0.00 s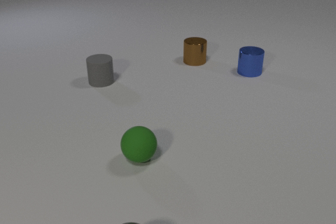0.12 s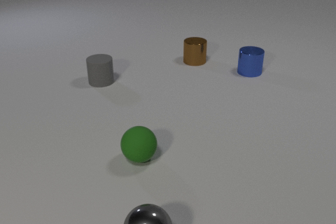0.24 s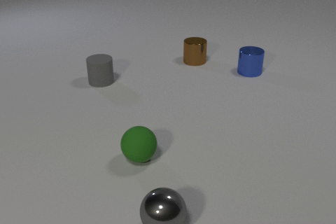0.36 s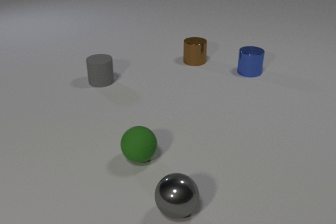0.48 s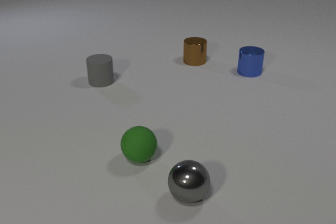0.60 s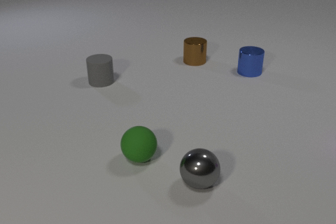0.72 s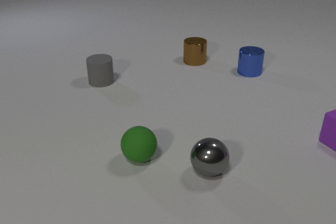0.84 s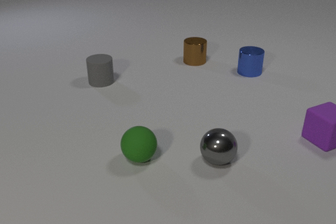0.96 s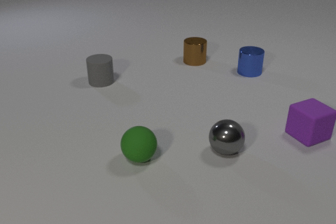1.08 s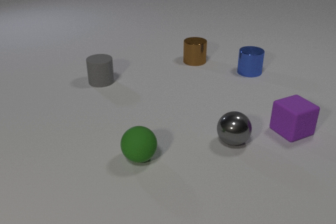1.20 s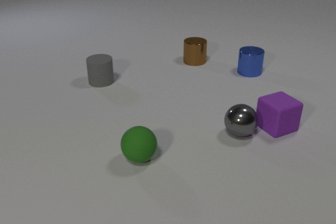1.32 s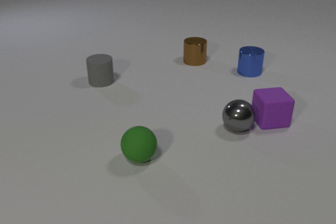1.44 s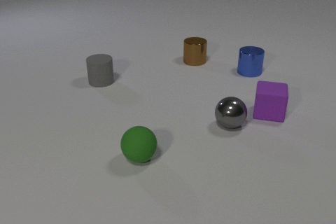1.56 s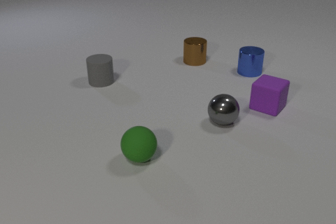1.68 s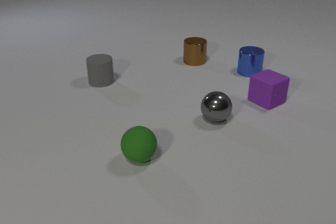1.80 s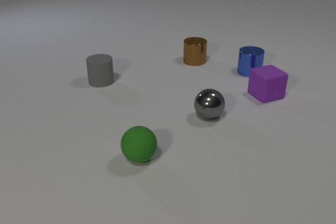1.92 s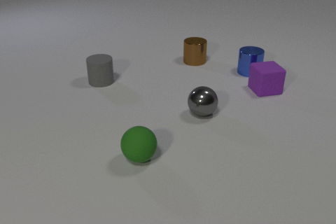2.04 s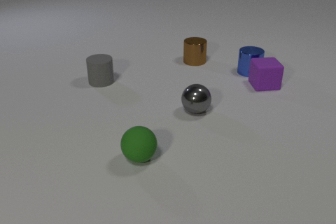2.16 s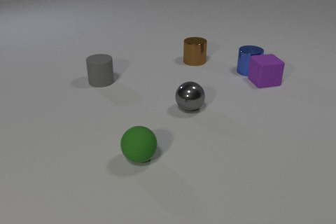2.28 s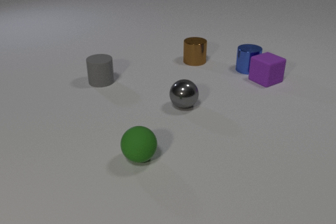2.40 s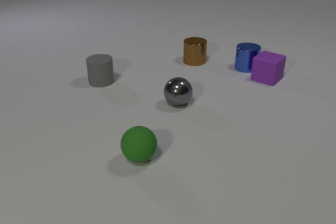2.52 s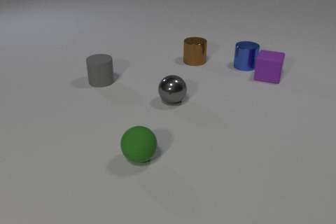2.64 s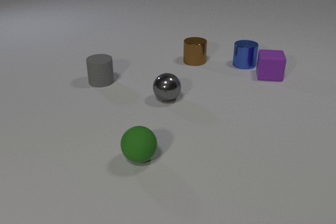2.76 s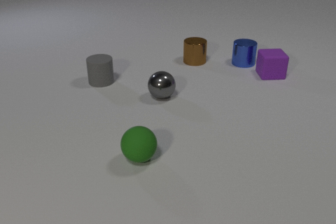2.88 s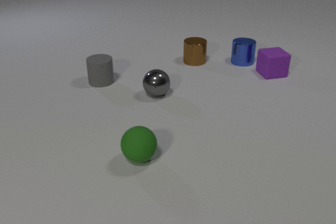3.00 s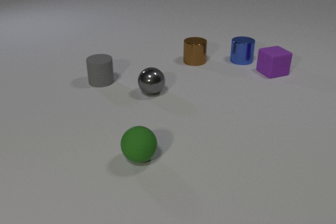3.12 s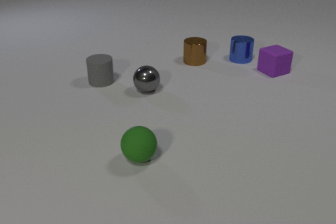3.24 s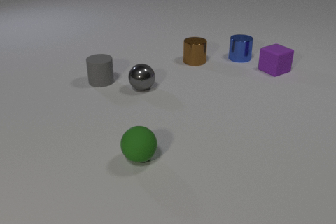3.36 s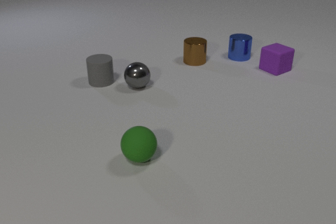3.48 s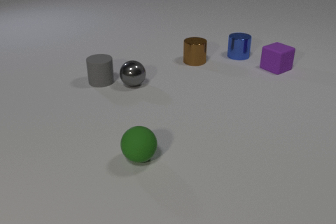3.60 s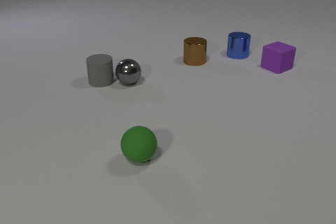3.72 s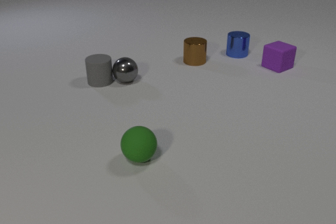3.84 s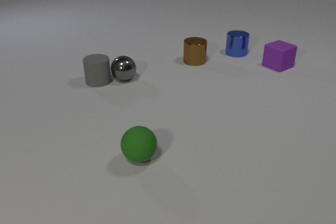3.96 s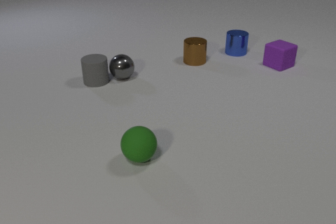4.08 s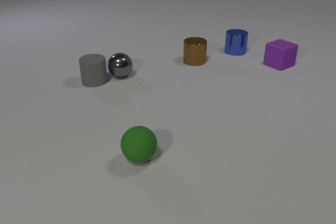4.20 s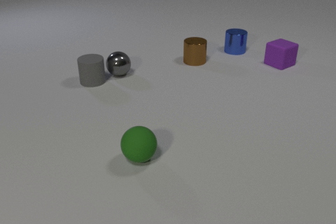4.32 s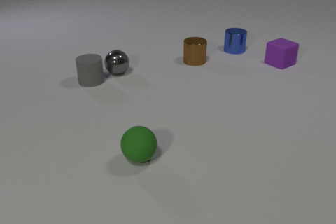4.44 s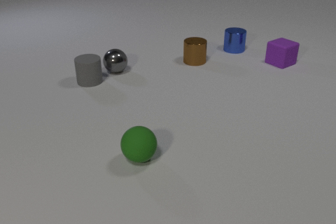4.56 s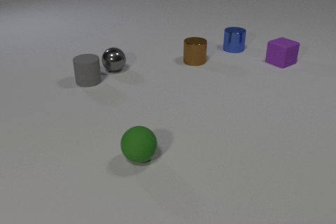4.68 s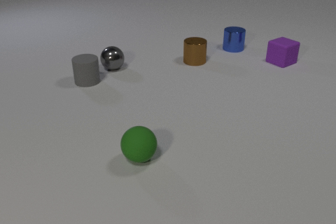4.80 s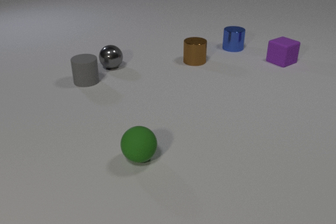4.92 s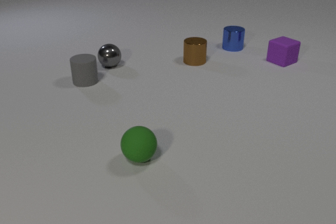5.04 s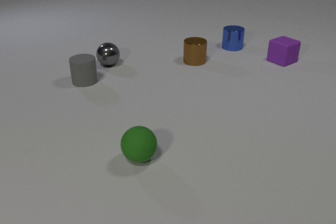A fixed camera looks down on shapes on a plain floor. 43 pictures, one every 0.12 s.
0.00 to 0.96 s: The purple rubber cube comes in at the right edge, slides to the left. The gray metal sphere rolls away from the camera and to the right.
0.96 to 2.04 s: The purple rubber cube slides away from the camera and to the left, spins so that its near face slides to the left, clockwise seen from above. The gray metal sphere rolls away from the camera and to the left. The purple rubber cube and the gray metal sphere collide.
2.04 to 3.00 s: The purple rubber cube slides away from the camera, spins so that its near face slides to the right, counterclockwise seen from above. The gray metal sphere rolls to the left and away from the camera. The blue metal cylinder slides away from the camera. The purple rubber cube and the blue metal cylinder collide.
3.00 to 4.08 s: The purple rubber cube slides away from the camera. The gray metal sphere rolls away from the camera and to the left. The blue metal cylinder slides away from the camera. The gray rubber cylinder slides to the left. The gray metal sphere and the gray rubber cylinder collide.
4.08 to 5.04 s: The purple rubber cube slides away from the camera. The gray metal sphere rolls away from the camera. The blue metal cylinder slides away from the camera. The gray rubber cylinder slides to the left.
What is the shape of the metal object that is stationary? cylinder.
Are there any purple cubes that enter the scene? yes.
How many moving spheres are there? 1.
